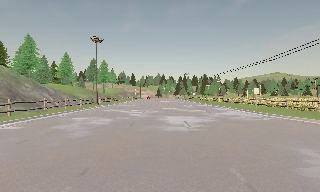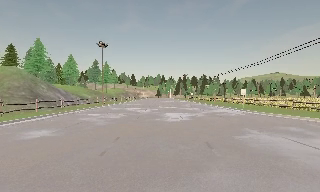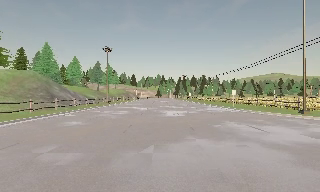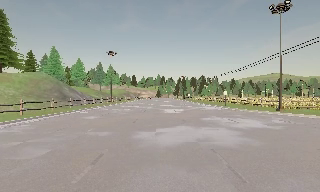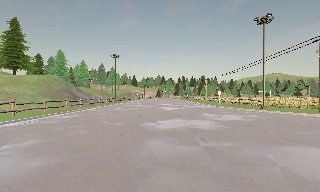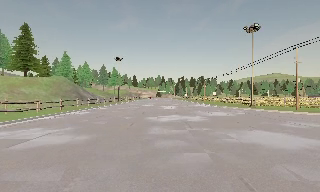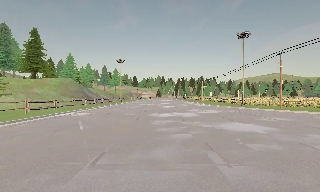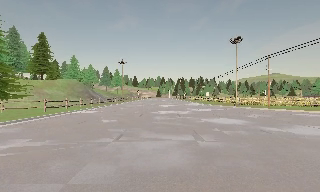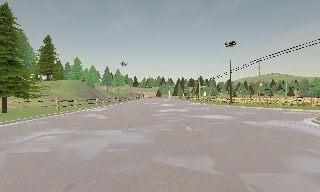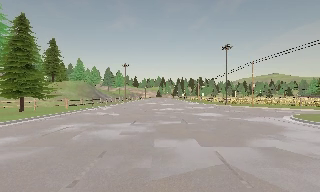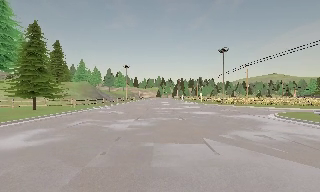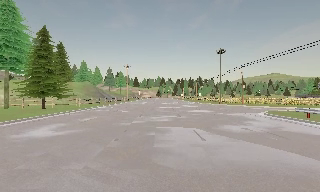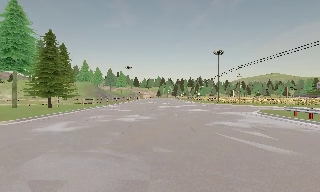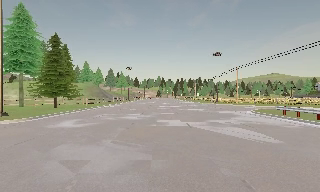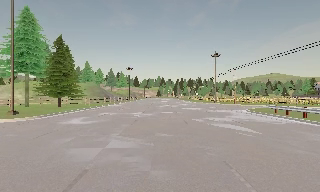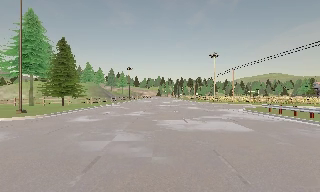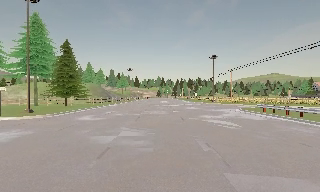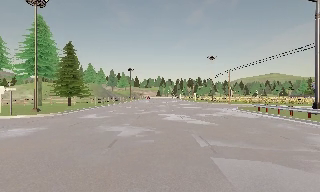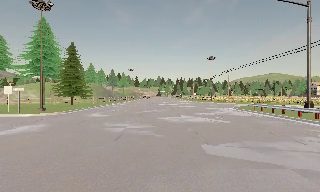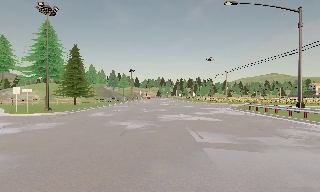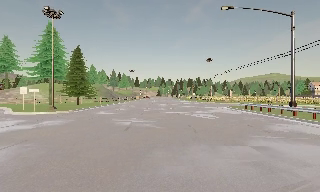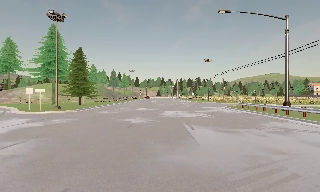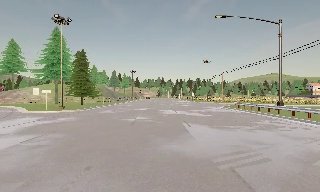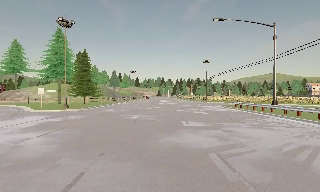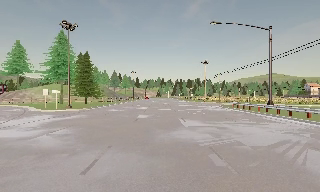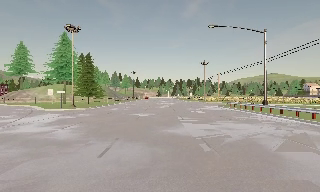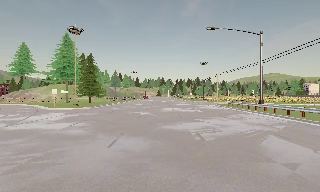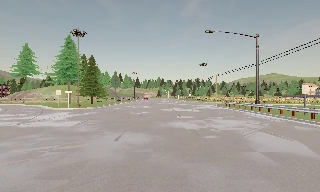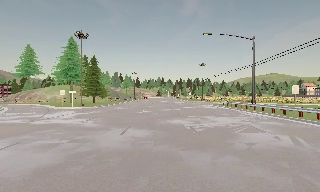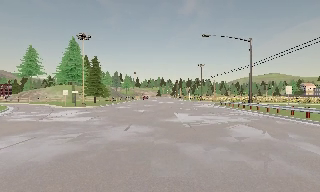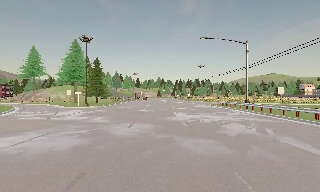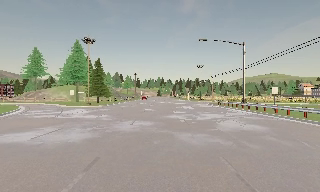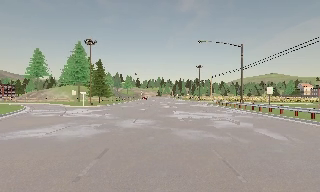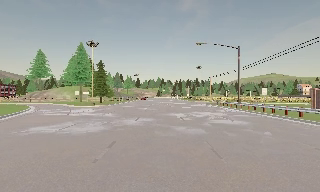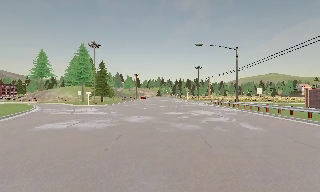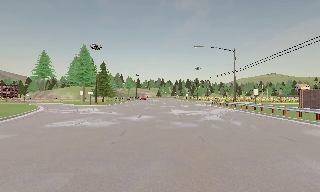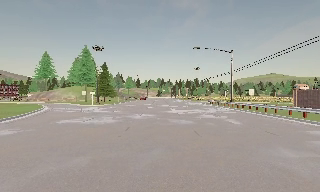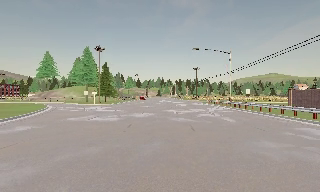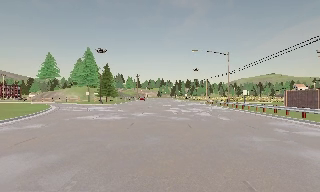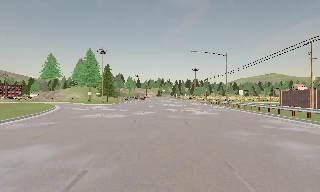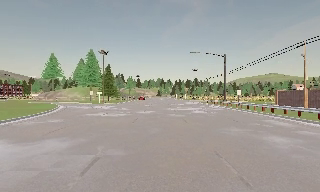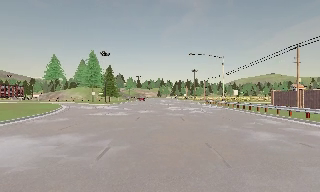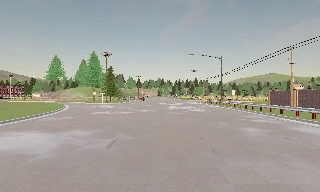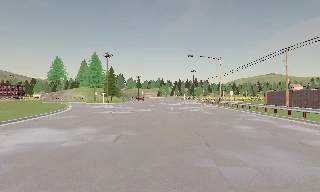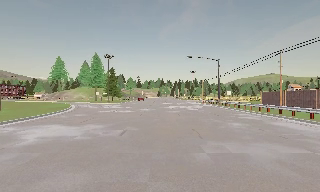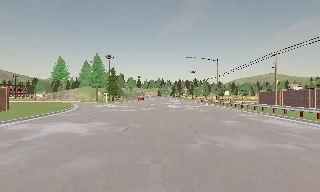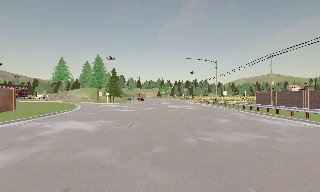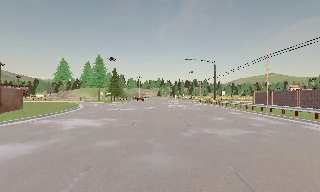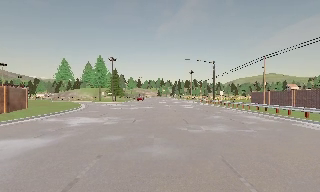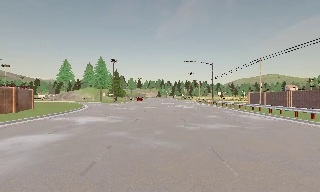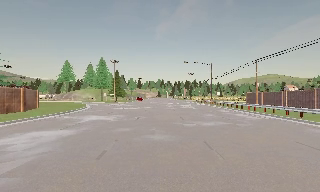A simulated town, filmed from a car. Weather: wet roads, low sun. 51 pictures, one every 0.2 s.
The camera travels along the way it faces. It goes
backward.
0.0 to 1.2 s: The camera travels backward, about 17 m, so what stands in front gets smaller.
1.2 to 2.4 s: The camera travels backward, about 11 m, so what stands in front gets smaller. It loses speed.
2.4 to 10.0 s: The camera travels backward, about 35 m, so what stands in front gets smaller.
The film runs backward here.
